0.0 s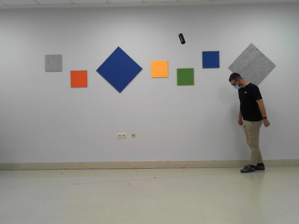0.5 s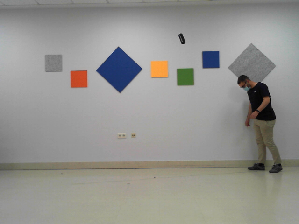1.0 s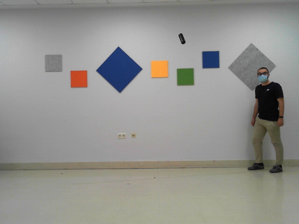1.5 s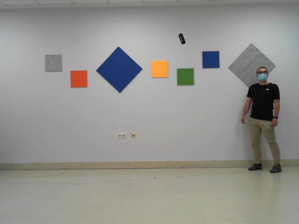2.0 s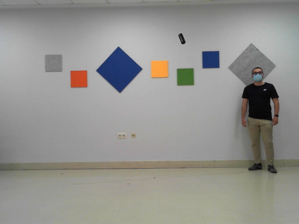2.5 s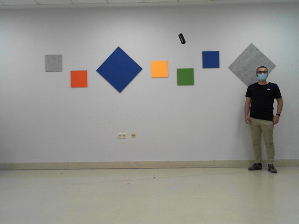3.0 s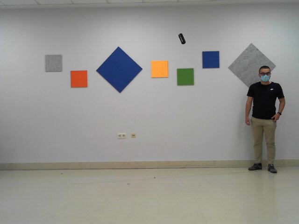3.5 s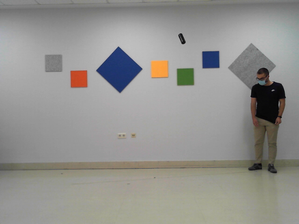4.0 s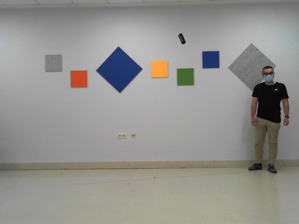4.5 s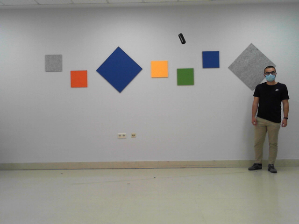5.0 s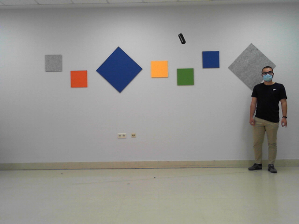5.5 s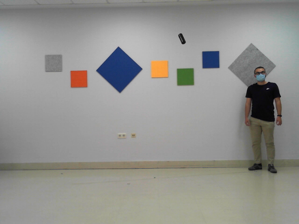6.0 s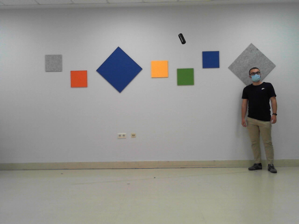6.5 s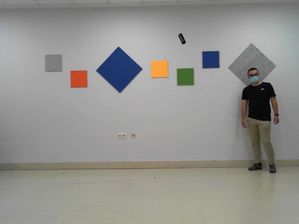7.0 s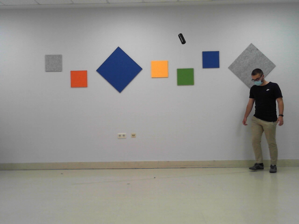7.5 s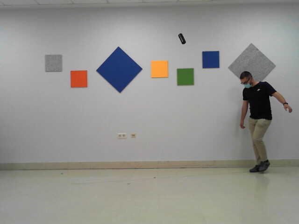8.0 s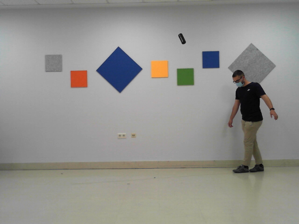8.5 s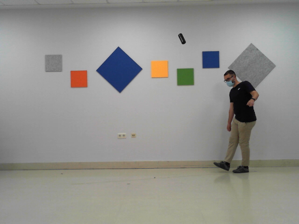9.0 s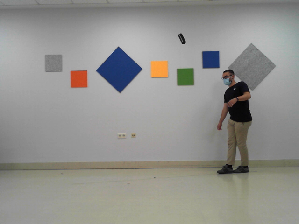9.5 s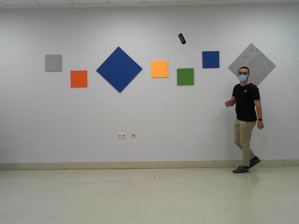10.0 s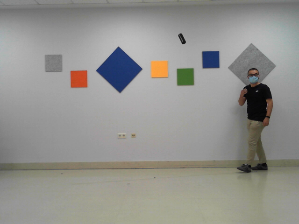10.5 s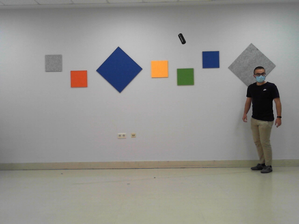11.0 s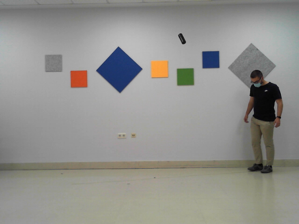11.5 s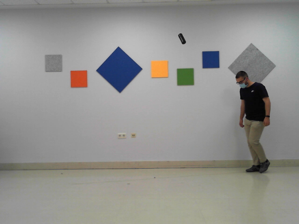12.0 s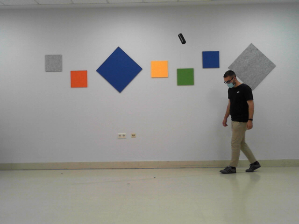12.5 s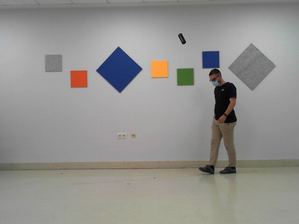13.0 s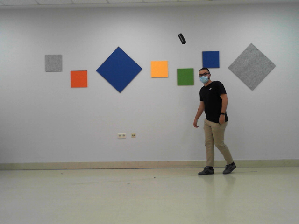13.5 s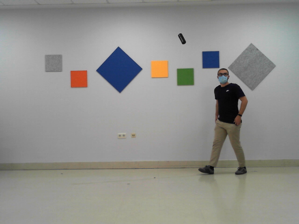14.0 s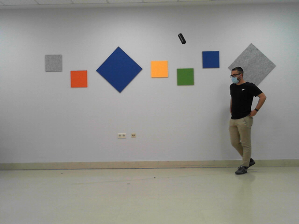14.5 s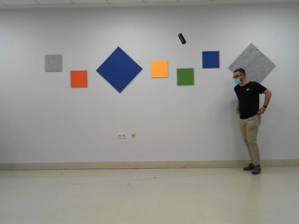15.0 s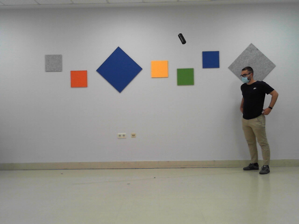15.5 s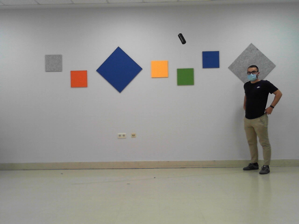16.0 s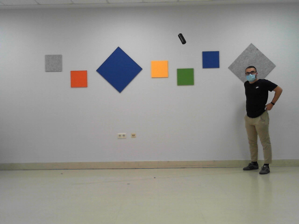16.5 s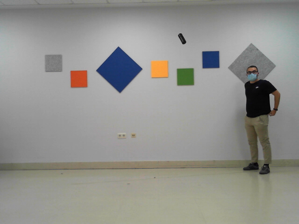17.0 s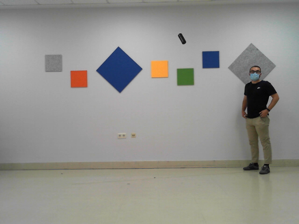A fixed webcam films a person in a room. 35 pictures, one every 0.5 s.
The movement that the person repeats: Walk along a line.
